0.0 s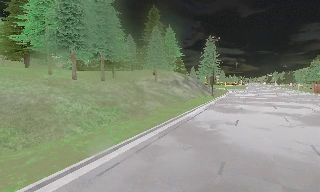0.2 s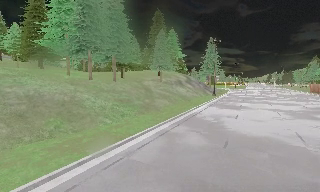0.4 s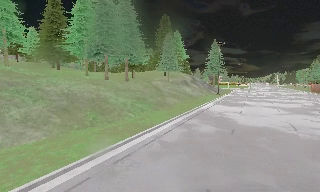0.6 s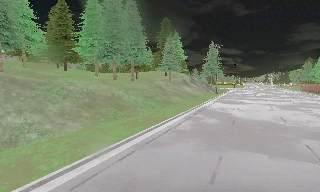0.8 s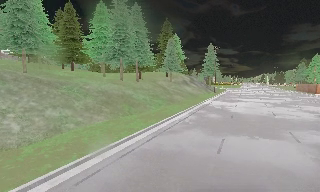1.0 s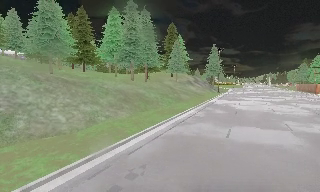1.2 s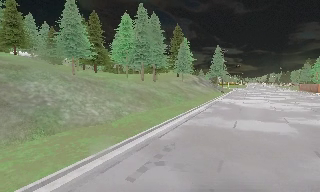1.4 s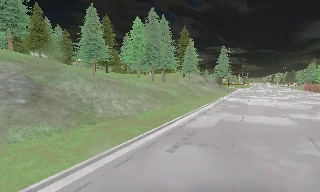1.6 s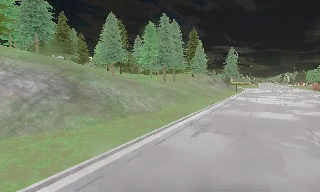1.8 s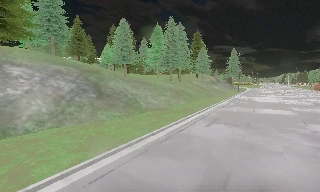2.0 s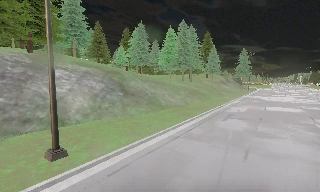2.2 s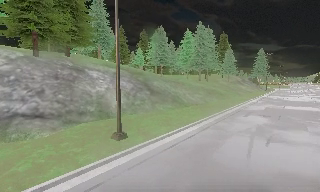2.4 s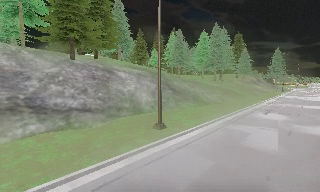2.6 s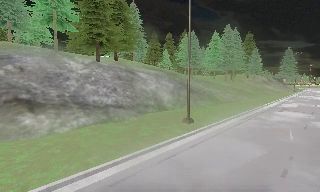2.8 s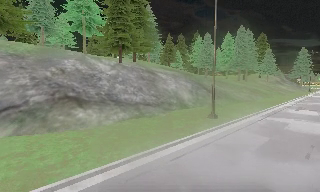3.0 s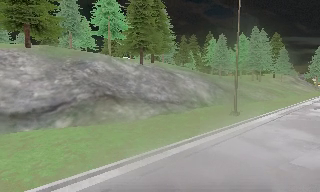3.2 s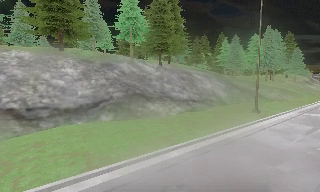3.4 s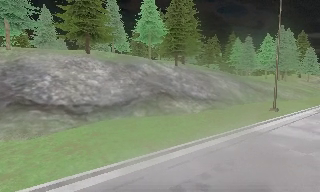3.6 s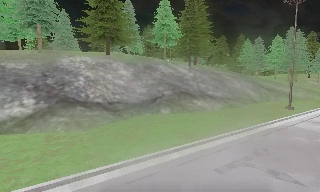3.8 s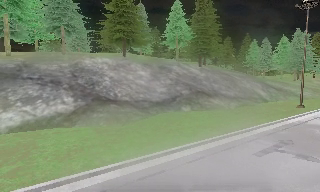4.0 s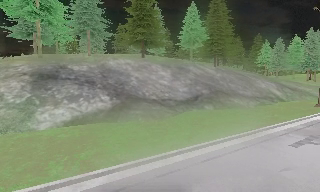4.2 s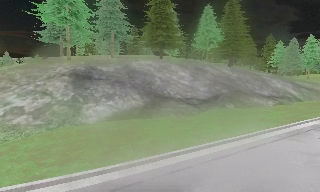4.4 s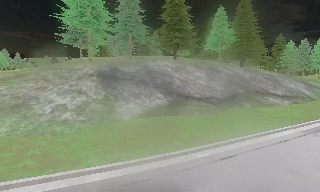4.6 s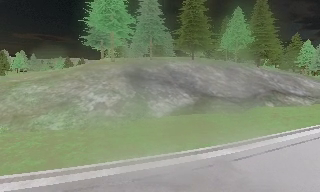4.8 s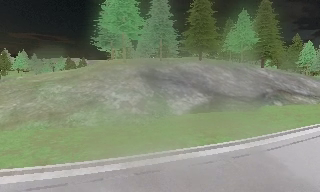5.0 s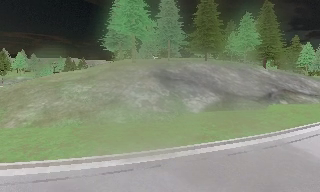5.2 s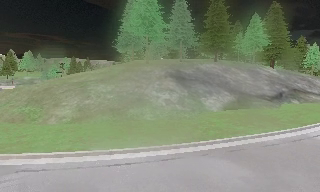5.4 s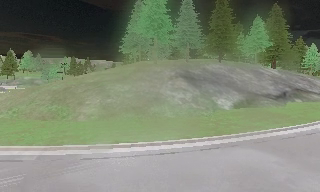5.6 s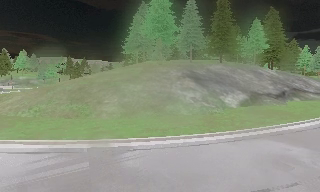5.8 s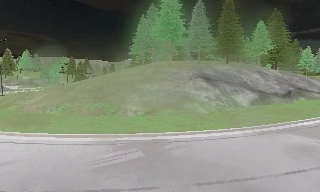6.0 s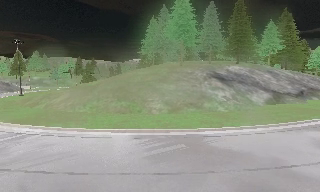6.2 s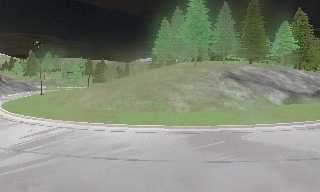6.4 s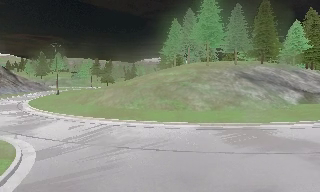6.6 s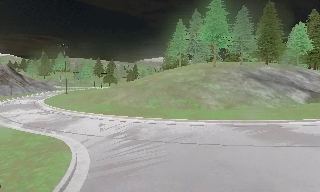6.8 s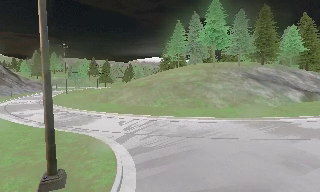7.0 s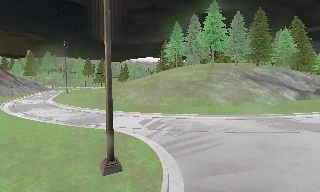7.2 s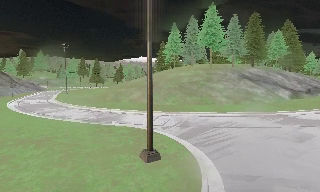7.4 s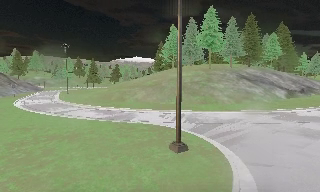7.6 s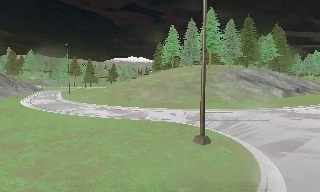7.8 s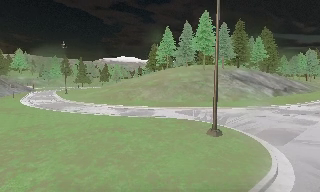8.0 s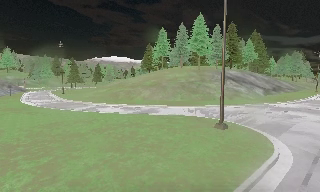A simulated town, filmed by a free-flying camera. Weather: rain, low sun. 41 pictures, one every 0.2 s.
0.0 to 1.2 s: The camera travels backward and to its left, about 14 m, so what stands in front gets smaller.
1.2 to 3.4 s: The camera pans to its left, which is counterclockwise from overhead, by about 25 degrees. It travels backward and to its left, about 25 m, so what stands in front gets smaller.
3.4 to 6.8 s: The camera travels to its left and backward, about 35 m, so close, fixed things drift to the right.
6.8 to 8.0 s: The camera pans to its right, which is clockwise from overhead, by about 15 degrees. It travels to its left and backward, about 10 m, so close, fixed things drift to the right.
The film runs backward here.
